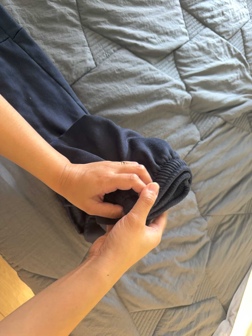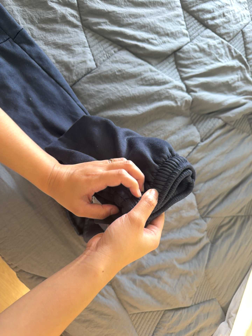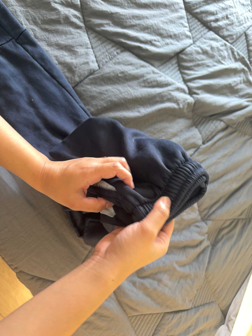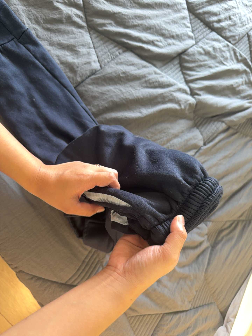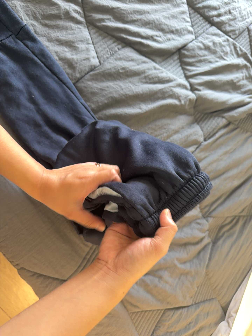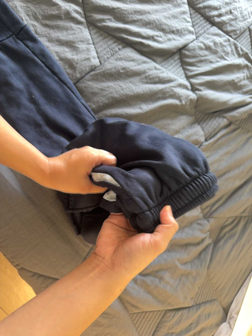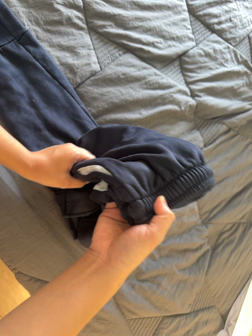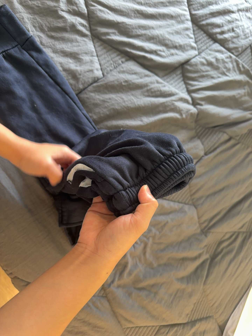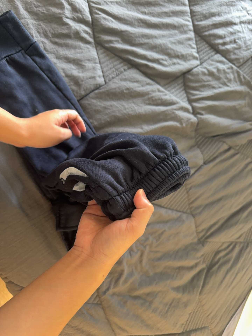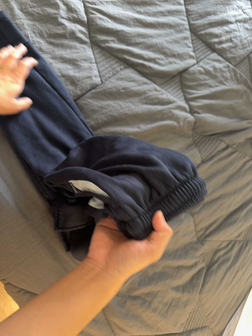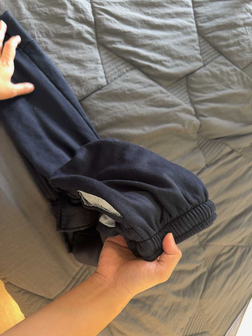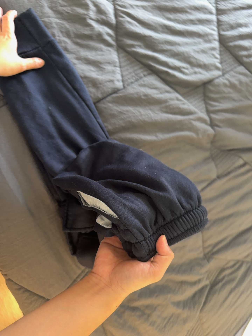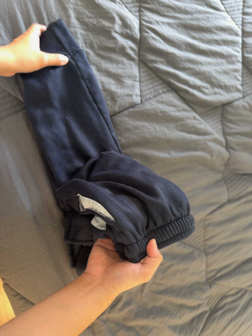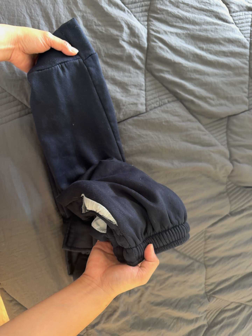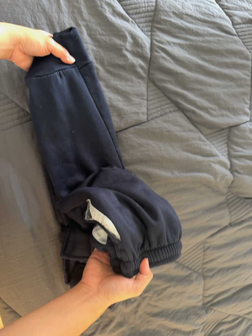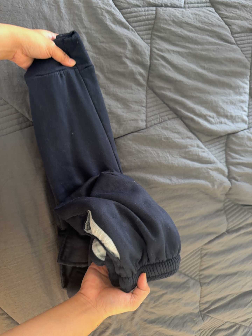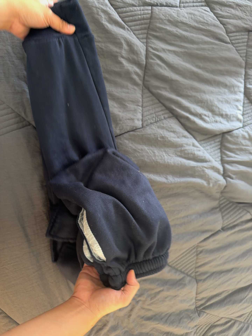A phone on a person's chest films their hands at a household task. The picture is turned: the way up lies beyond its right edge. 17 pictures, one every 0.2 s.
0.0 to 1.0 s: The camera keeps its place and its aim.
1.0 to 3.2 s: The camera travels toward the top of its view, about 7 cm, so close, fixed things drift downward. It rolls about its line of sight by about 20 degrees, and the scene rotates clockwise.
The film runs forward here.
